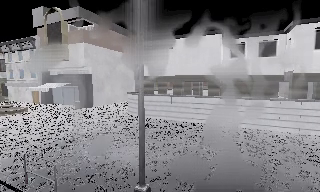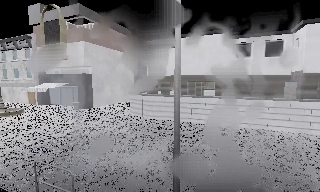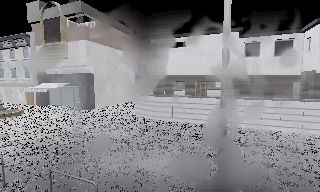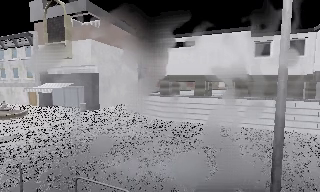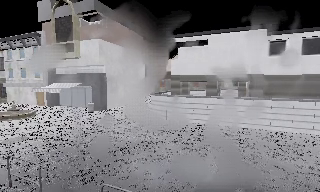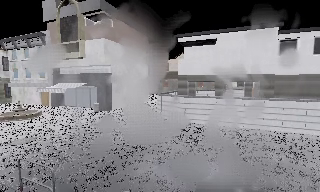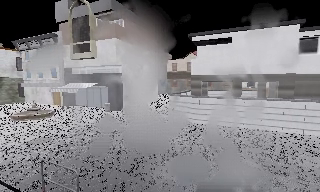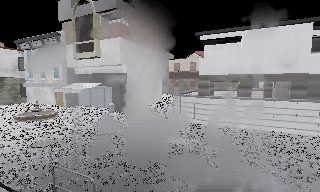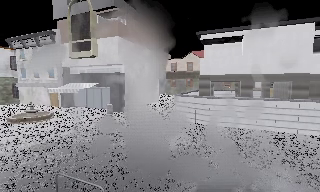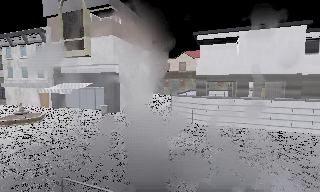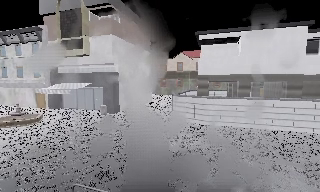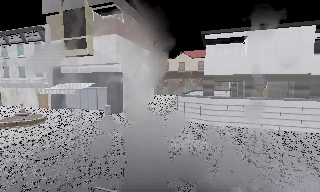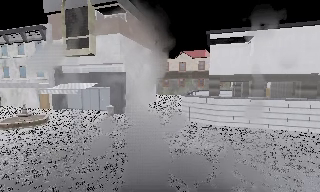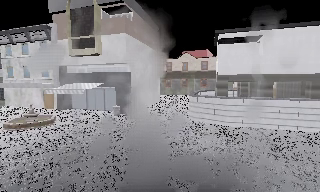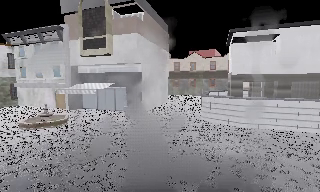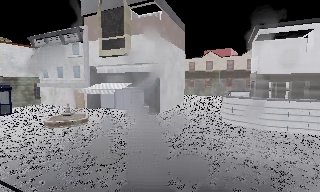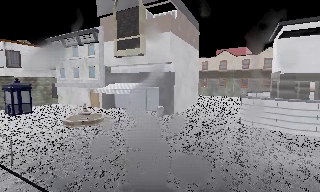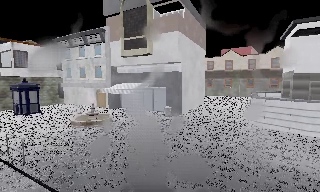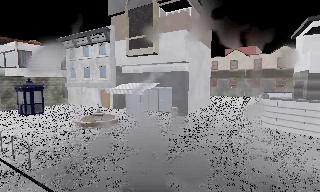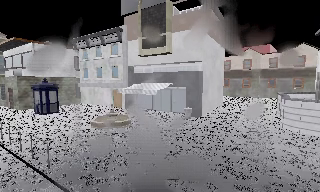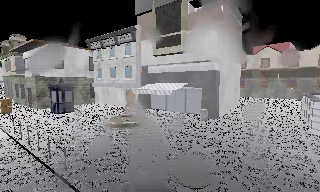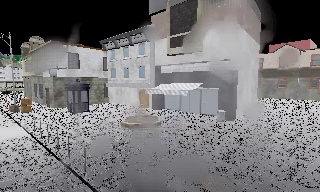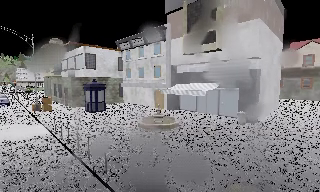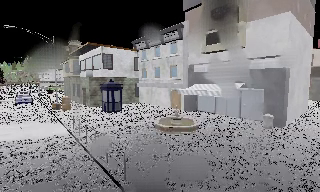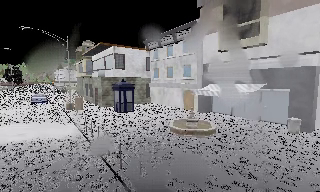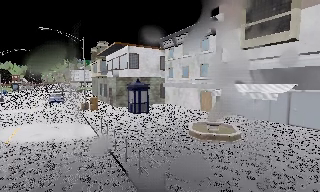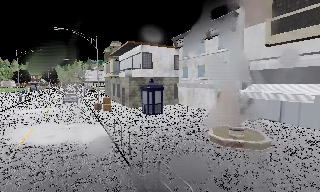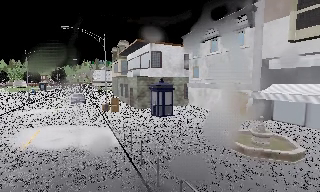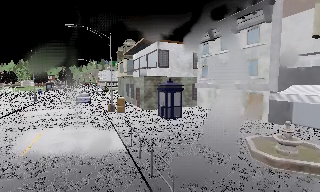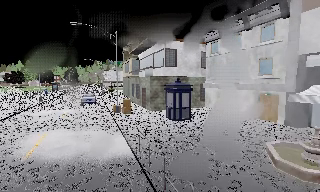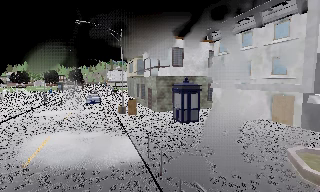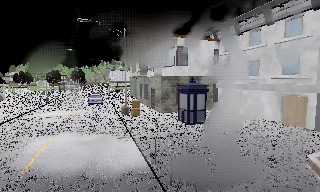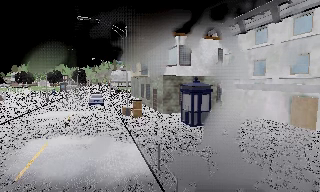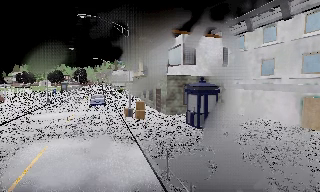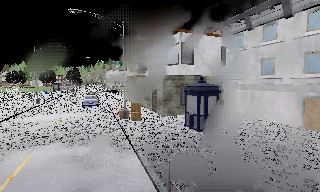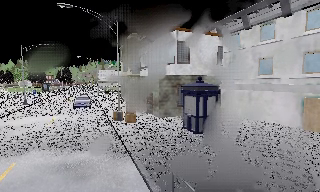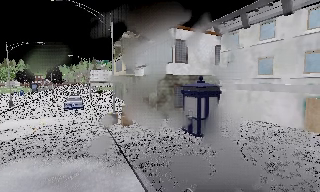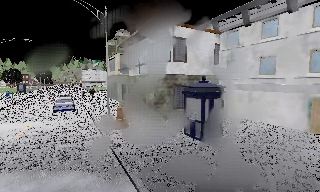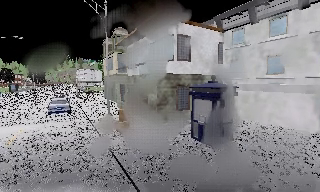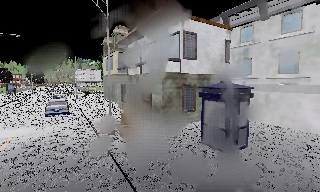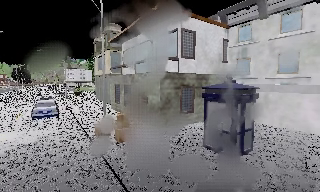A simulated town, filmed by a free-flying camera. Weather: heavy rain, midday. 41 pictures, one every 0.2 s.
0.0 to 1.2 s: The camera travels to its left and forward, about 4 m, so close, fixed things drift to the right. It loses speed.
1.2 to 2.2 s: The camera travels to its left, about 2.5 m.
2.2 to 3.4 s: The camera pans to its left, which is counterclockwise from overhead, by about 10 degrees. It travels to its left, about 3 m, so close, fixed things drift to the right.
3.4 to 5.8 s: The camera pans to its left, which is counterclockwise from overhead, by about 40 degrees. It travels forward and to its left, about 7 m. It gains speed.
5.8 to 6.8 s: The camera travels forward, about 2.5 m, so what stands in front looms larger.
6.8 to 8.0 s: The camera pans to its right, which is clockwise from overhead, by about 10 degrees. It travels forward and to its left, about 4.5 m, so what stands in front looms larger.
The film runs forward here.
